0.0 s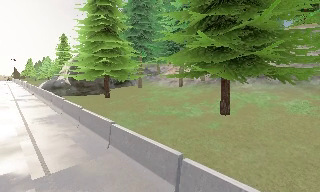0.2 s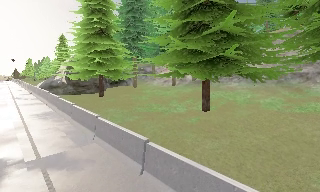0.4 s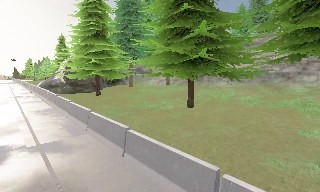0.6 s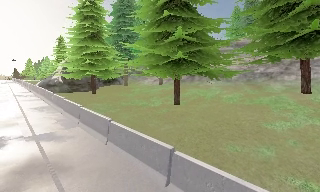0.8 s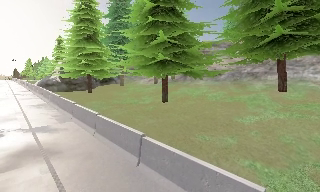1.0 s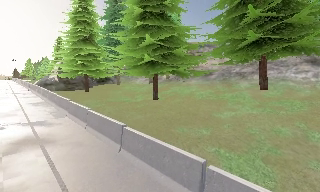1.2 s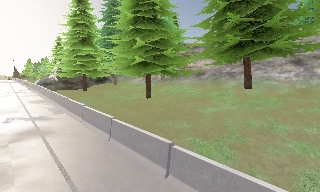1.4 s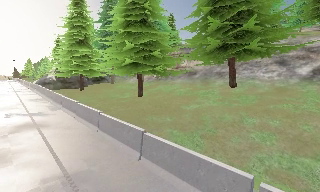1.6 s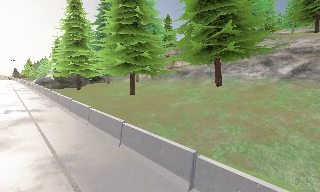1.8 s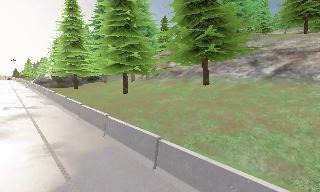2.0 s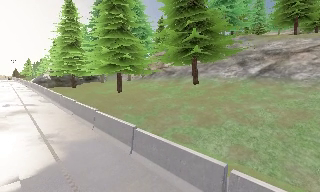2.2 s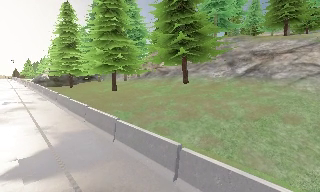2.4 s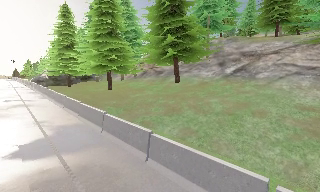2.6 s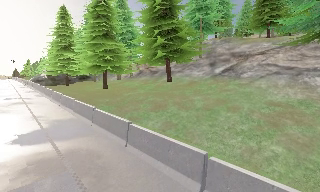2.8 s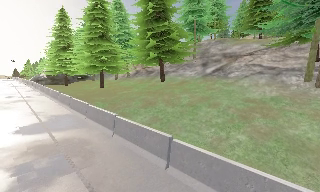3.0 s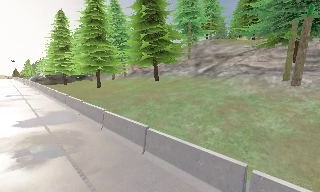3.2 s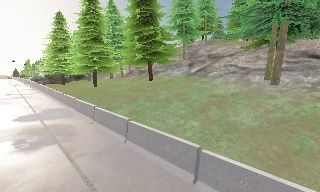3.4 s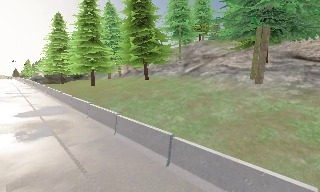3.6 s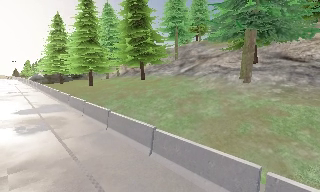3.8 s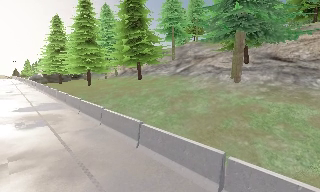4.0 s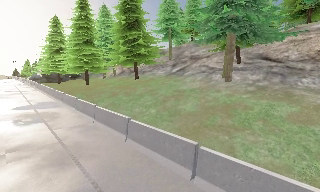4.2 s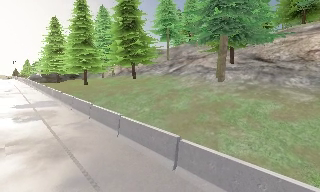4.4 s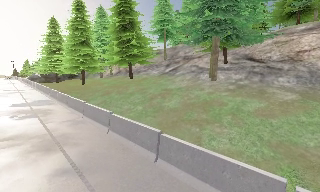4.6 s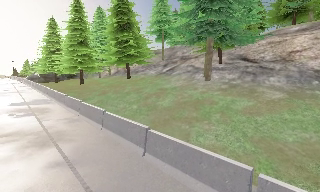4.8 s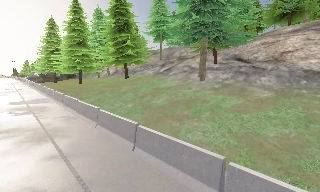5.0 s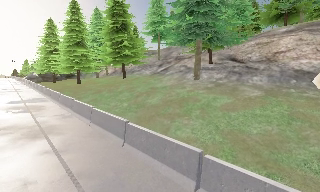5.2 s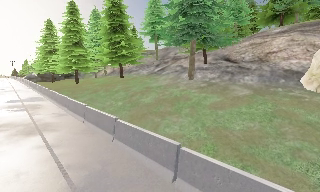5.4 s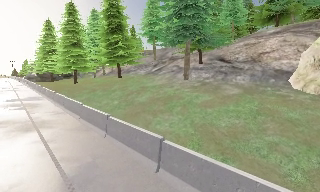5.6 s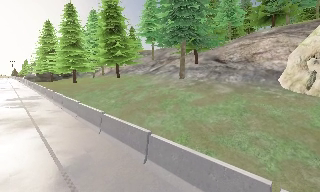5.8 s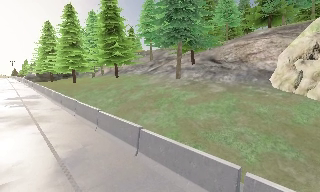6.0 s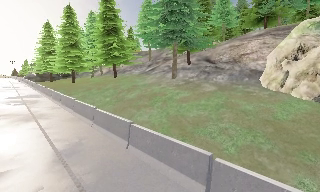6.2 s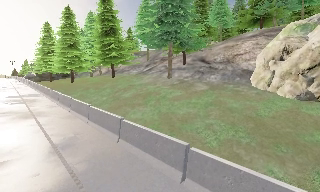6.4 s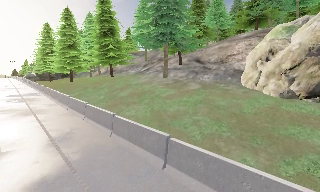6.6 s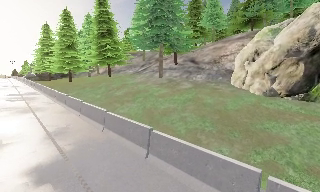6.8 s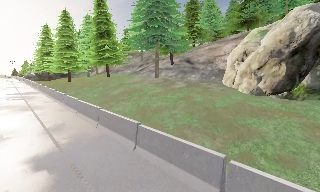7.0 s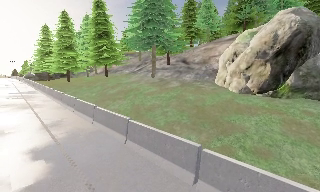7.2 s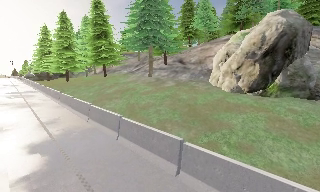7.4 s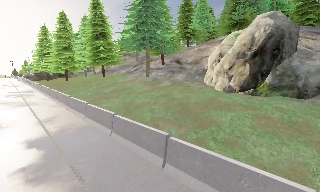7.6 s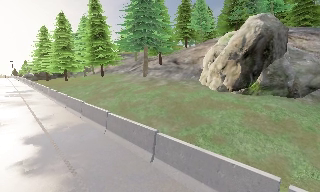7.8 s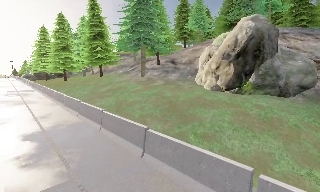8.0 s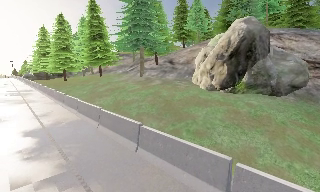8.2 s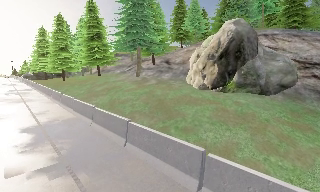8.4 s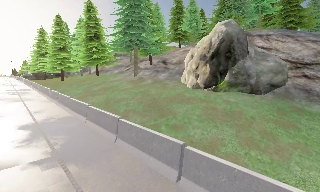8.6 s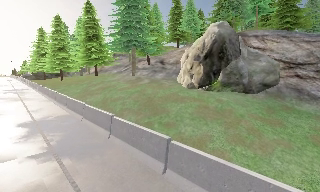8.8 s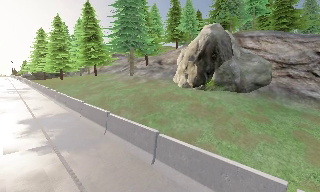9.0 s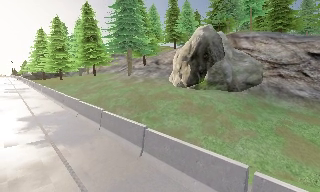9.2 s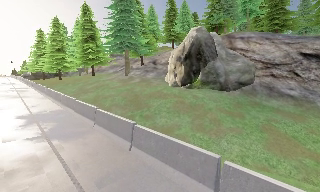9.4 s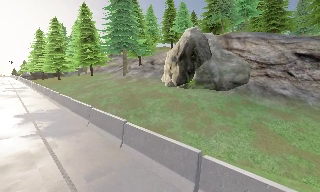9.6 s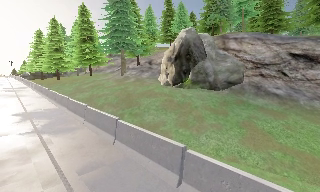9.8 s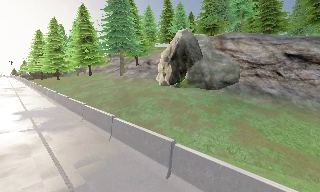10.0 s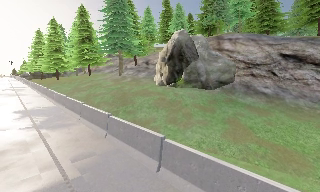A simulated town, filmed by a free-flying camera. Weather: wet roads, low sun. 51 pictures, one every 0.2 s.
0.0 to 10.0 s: The camera travels backward and to its right, about 40 m, so what stands in front gets smaller. It loses speed.
The film runs backward here.
